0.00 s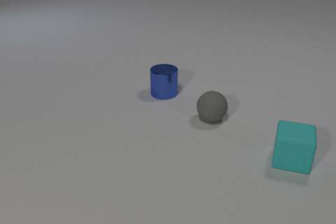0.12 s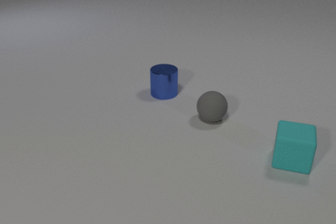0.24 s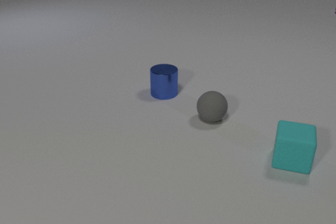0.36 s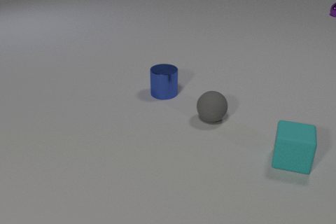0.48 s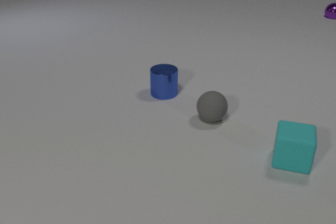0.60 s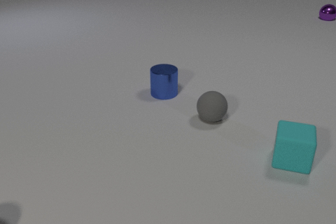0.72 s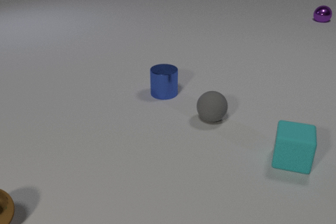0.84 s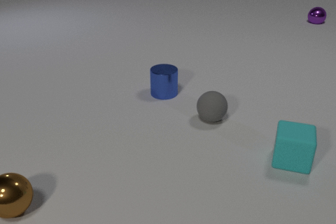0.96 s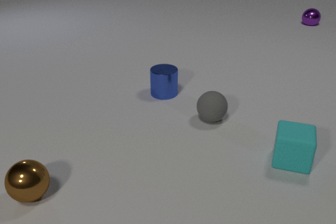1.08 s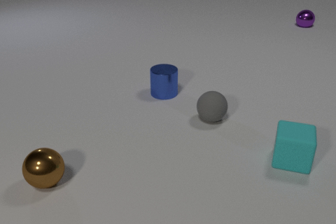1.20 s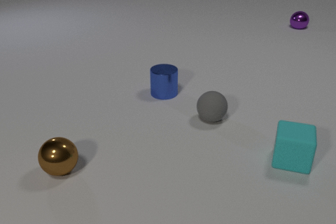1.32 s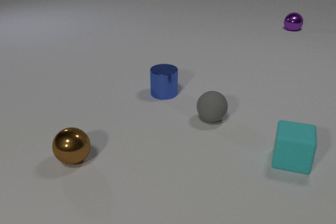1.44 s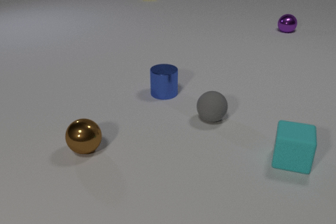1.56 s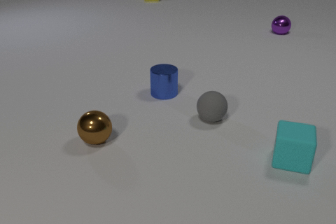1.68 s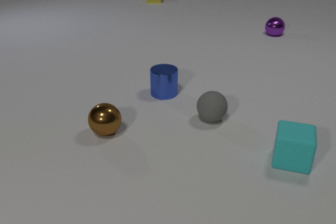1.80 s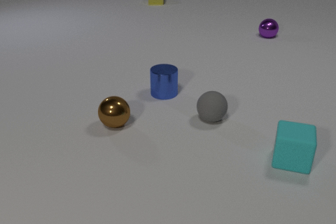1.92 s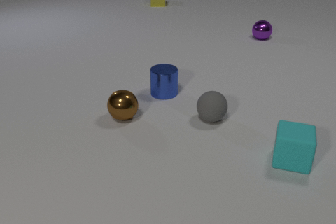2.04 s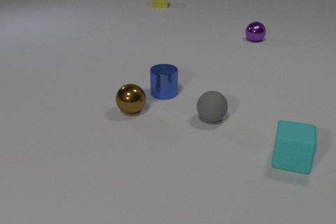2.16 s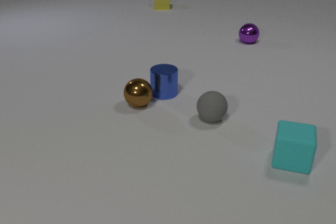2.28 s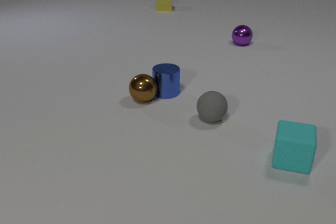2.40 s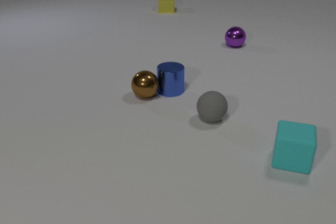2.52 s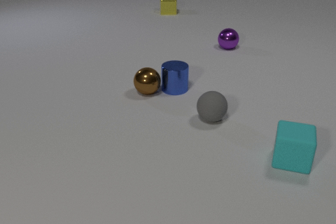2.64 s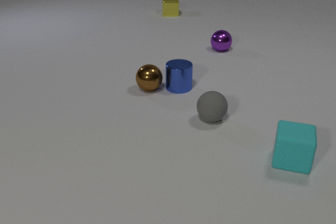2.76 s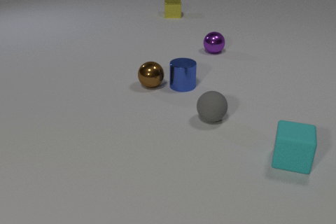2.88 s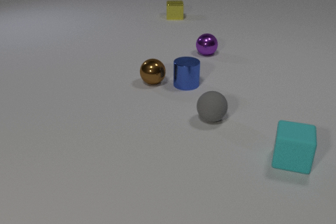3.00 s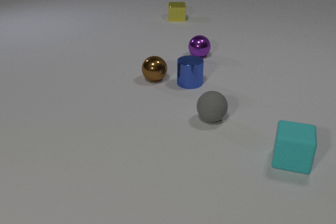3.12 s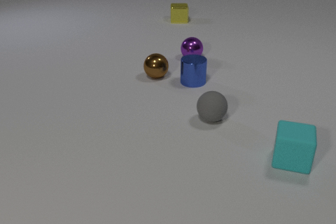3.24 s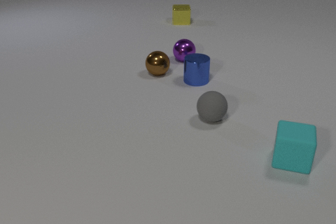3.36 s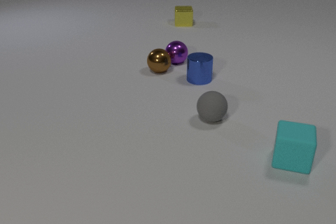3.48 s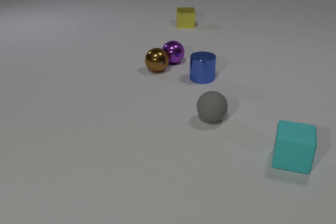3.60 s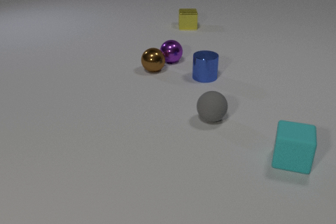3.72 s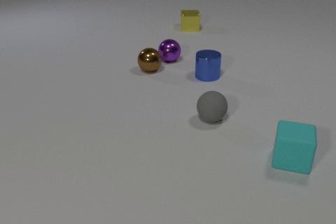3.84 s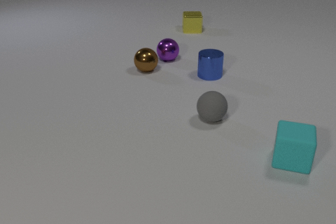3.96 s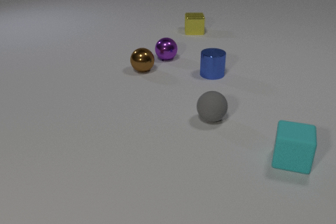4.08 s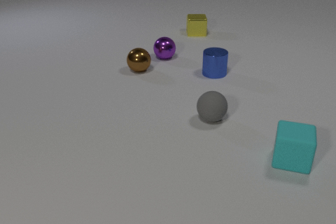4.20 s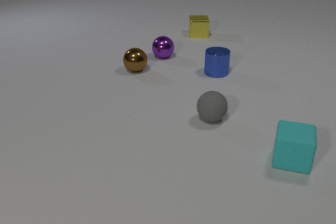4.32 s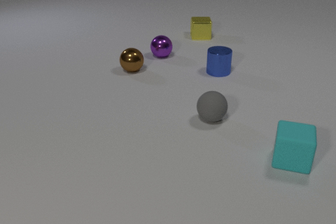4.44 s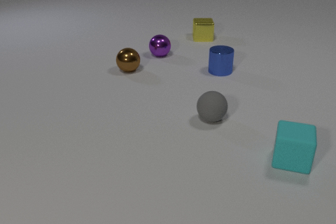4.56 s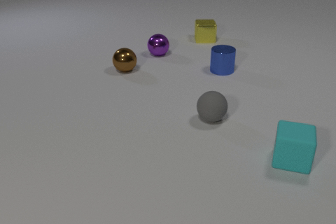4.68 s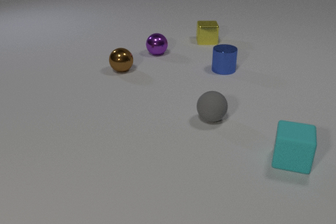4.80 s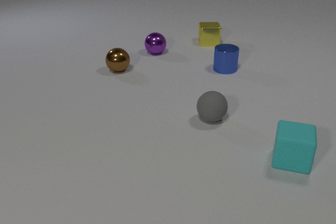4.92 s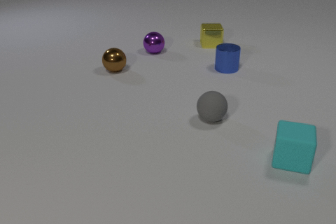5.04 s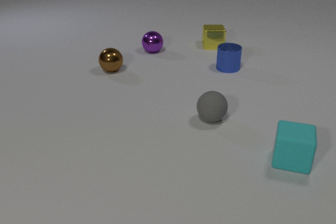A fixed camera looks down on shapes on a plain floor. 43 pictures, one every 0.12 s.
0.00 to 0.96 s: The brown metal sphere comes in at the left edge, rolls to the right and away from the camera. The purple metal sphere comes in at the right edge, rolls toward the camera and to the left.
0.96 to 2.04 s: The brown metal sphere rolls away from the camera and to the right. The yellow metal cube comes in at the top edge, slides toward the camera. The purple metal sphere rolls toward the camera and to the left.
2.04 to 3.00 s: The brown metal sphere rolls away from the camera. The blue metal cylinder slides to the right and away from the camera. The yellow metal cube slides toward the camera. The purple metal sphere rolls to the left and toward the camera. The brown metal sphere and the blue metal cylinder collide.
3.00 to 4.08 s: The brown metal sphere rolls away from the camera and to the left. The blue metal cylinder slides away from the camera and to the right. The yellow metal cube slides toward the camera and to the right. The purple metal sphere rolls to the left. The brown metal sphere and the purple metal sphere collide.
4.08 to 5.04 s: The brown metal sphere rolls to the left. The blue metal cylinder slides away from the camera and to the right. The yellow metal cube slides toward the camera and to the right. The purple metal sphere rolls away from the camera and to the left.
How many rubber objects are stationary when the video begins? 2.
How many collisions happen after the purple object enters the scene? 2.
Are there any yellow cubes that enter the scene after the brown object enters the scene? yes.
